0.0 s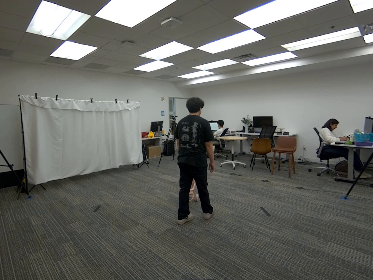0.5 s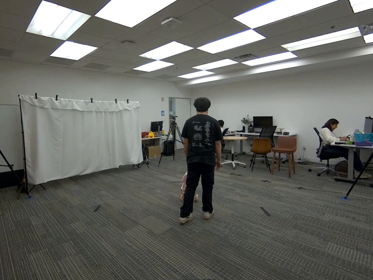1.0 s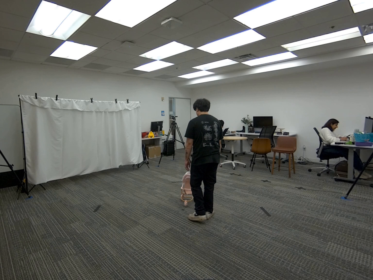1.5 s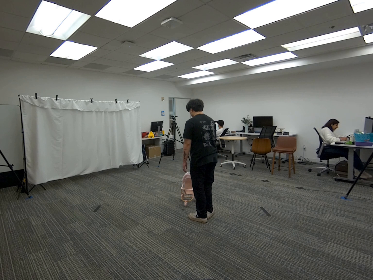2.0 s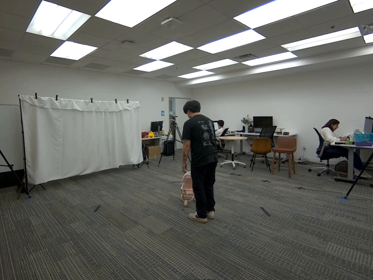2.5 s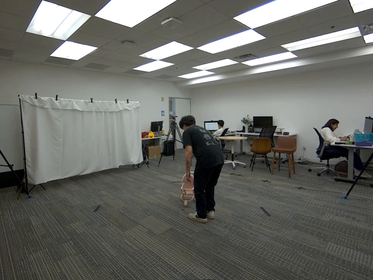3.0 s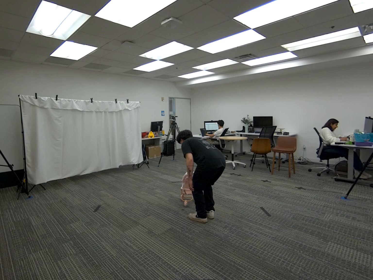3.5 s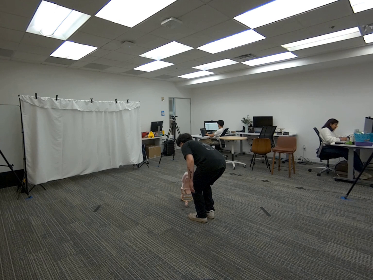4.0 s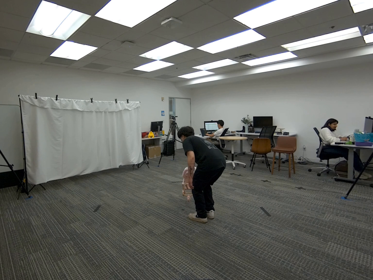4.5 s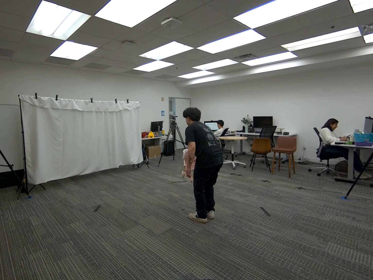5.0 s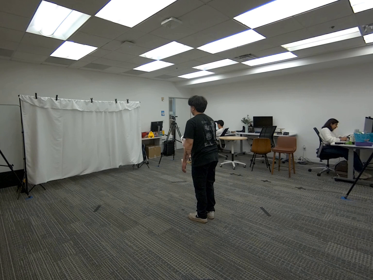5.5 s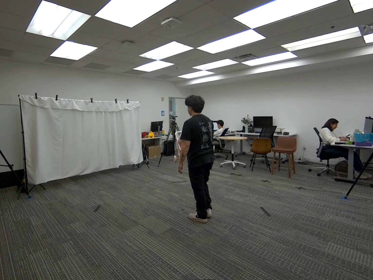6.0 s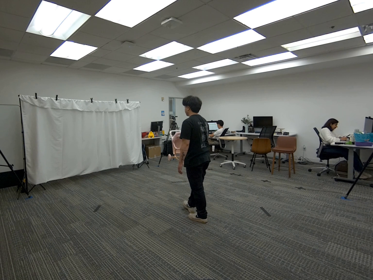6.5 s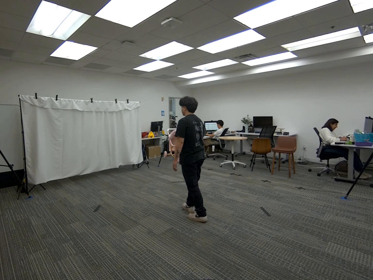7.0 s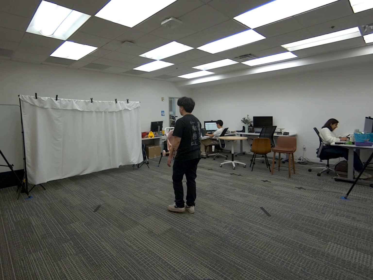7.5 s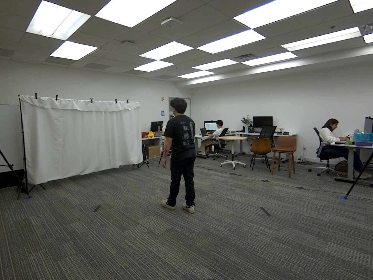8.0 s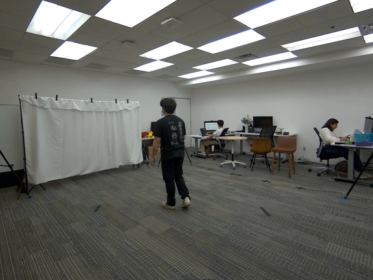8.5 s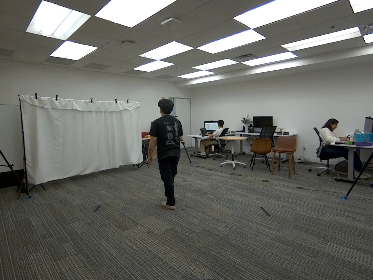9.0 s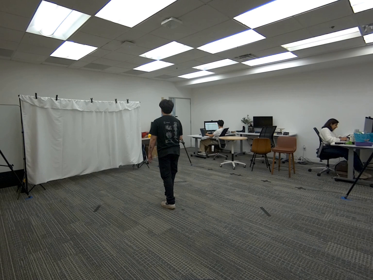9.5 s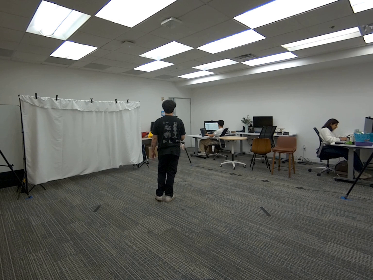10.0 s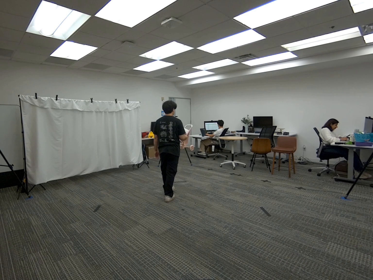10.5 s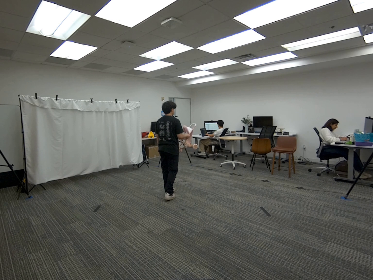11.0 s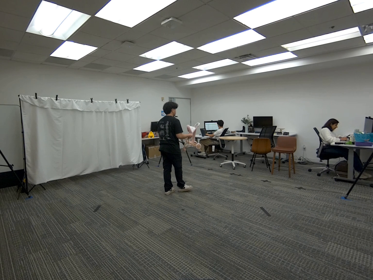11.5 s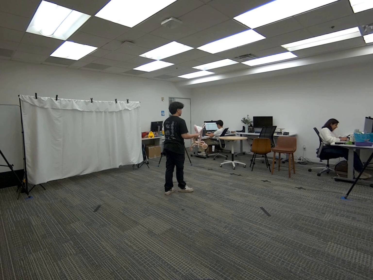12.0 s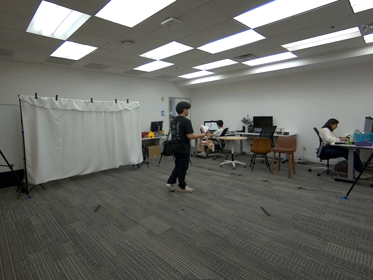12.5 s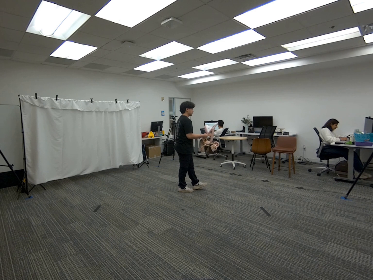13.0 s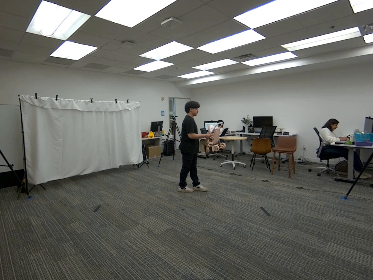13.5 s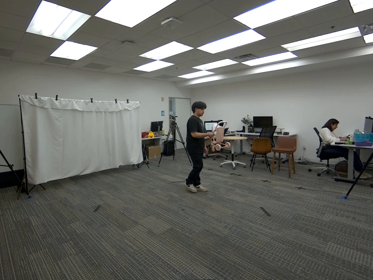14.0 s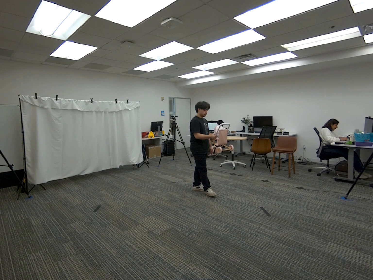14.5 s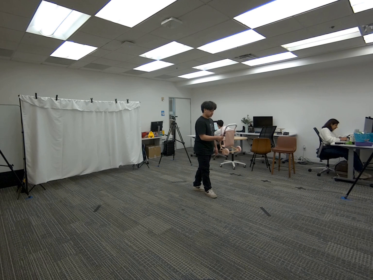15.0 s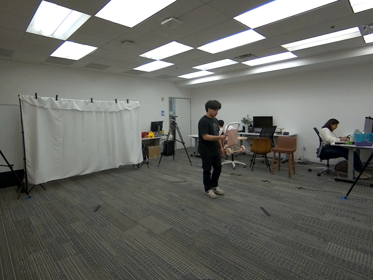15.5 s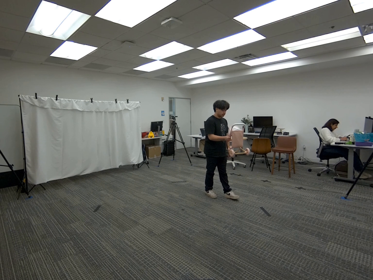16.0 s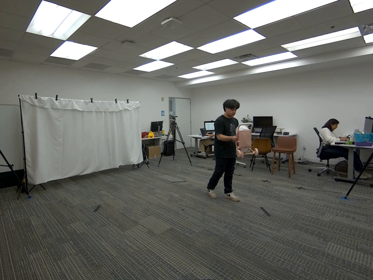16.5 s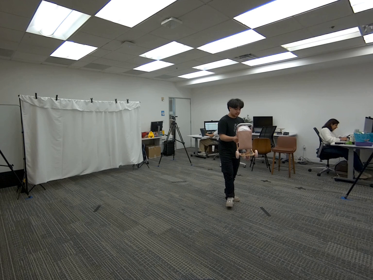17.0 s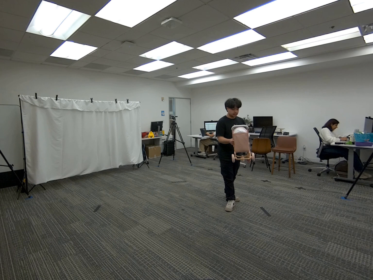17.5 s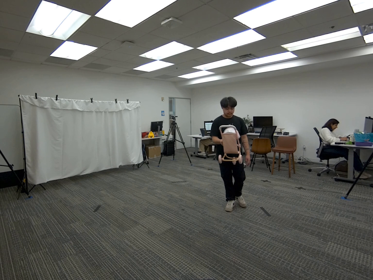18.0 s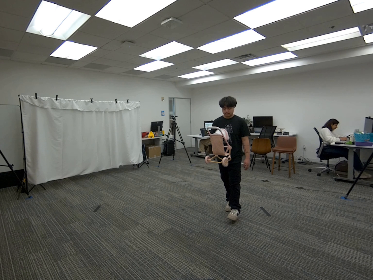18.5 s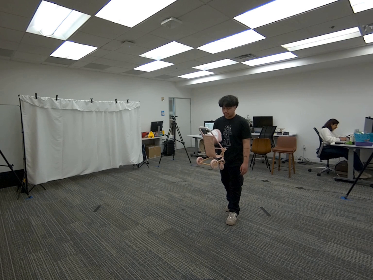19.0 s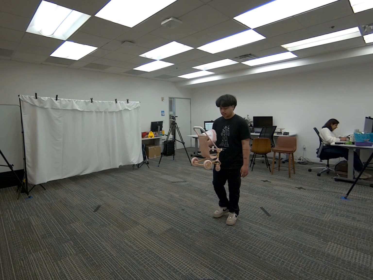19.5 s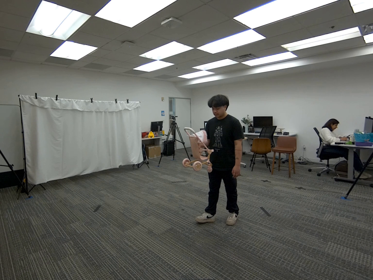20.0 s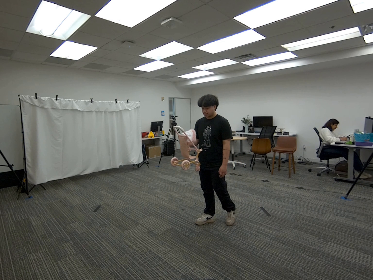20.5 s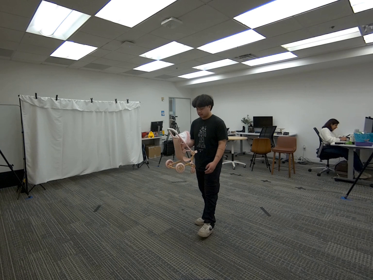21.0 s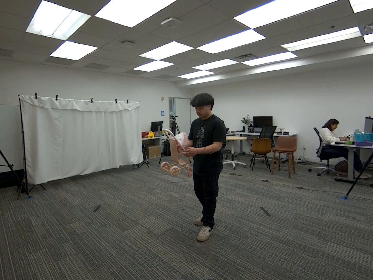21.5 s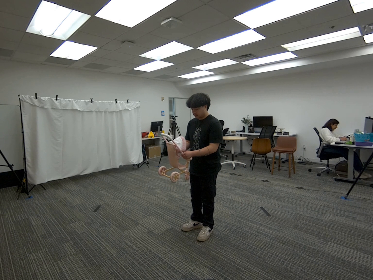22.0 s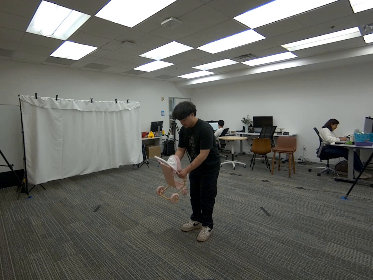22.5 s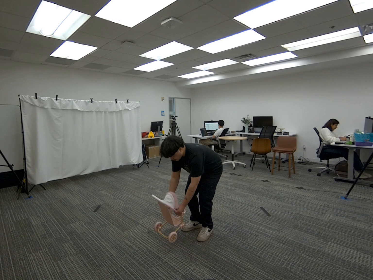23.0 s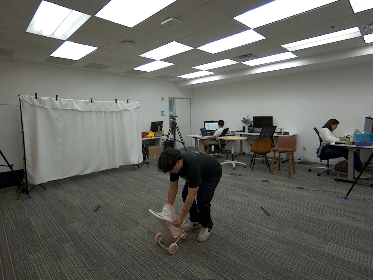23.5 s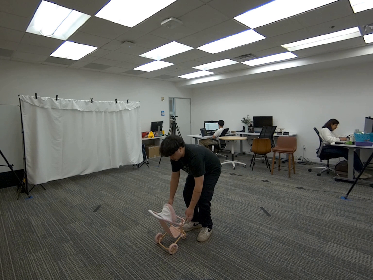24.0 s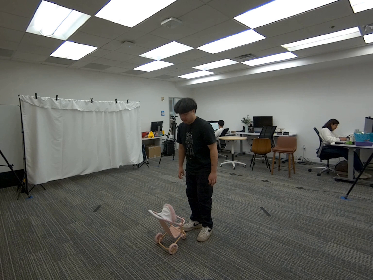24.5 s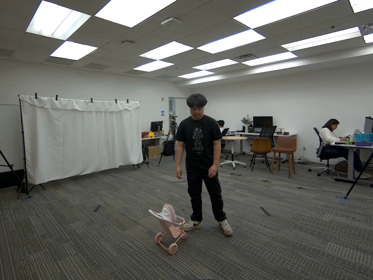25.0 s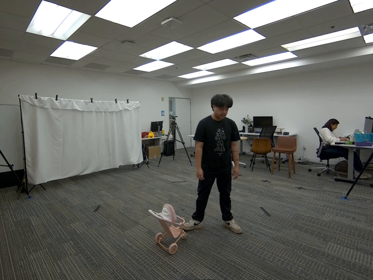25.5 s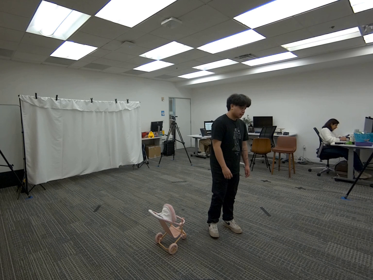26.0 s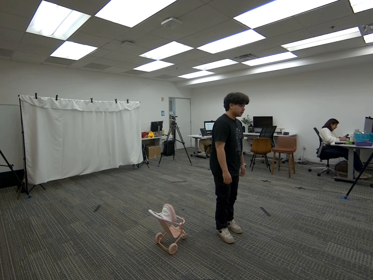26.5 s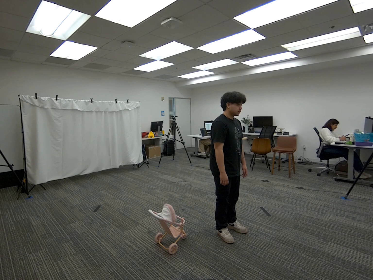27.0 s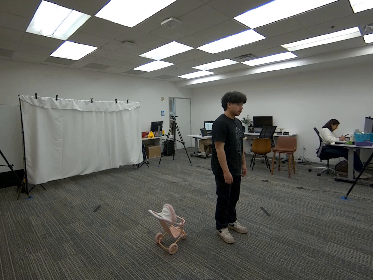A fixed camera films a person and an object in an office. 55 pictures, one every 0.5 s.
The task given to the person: Walk over to the toy stroller on the ground within the bounding area and pickup with right hand. Walk around the bounding area and Place back down with both hands.
